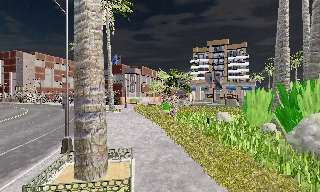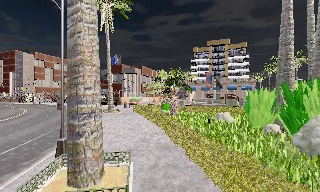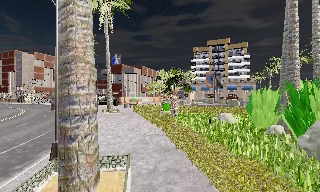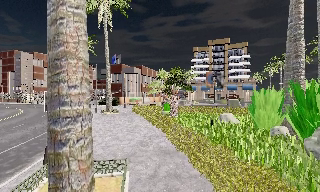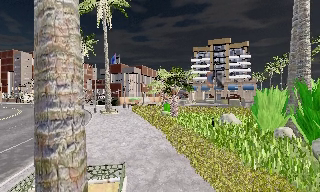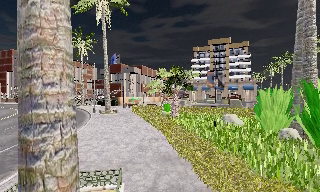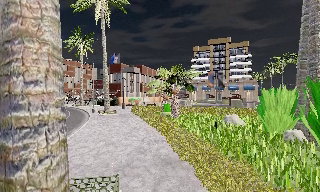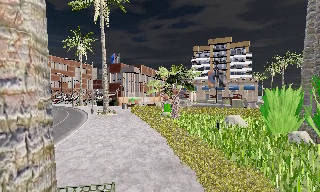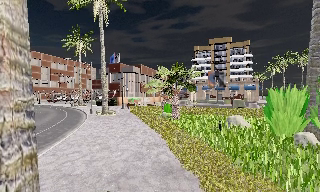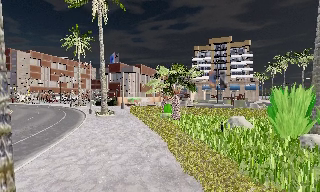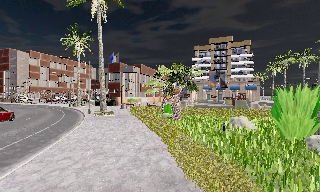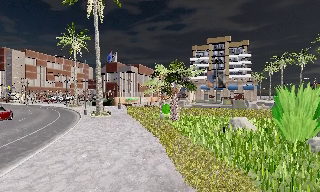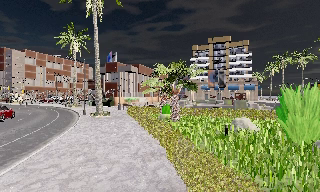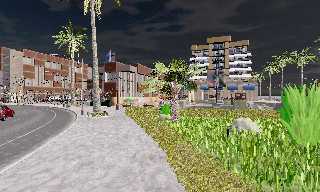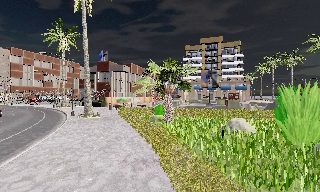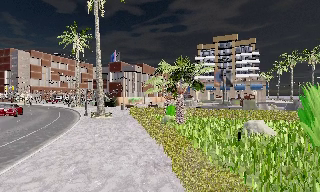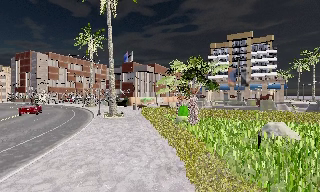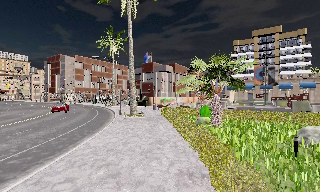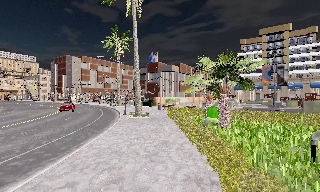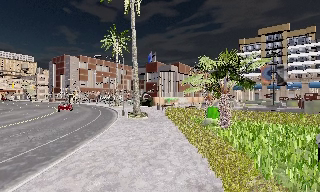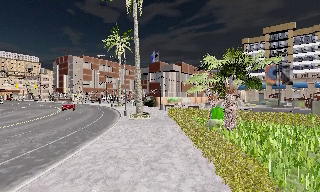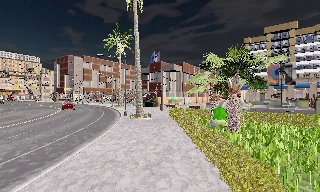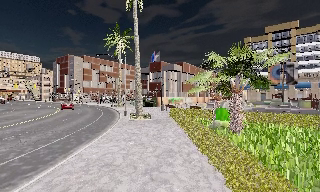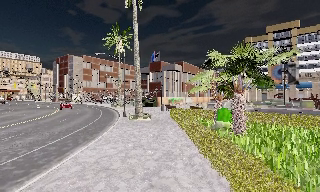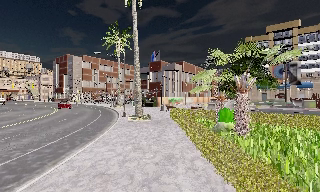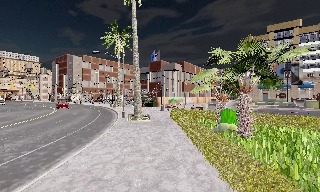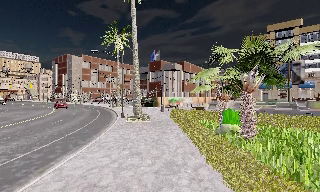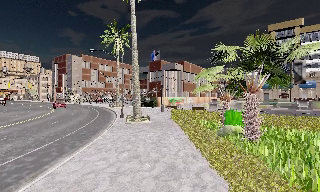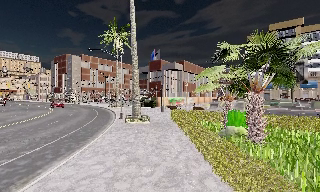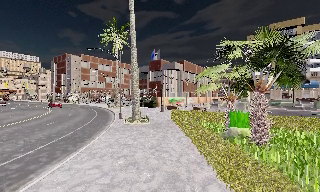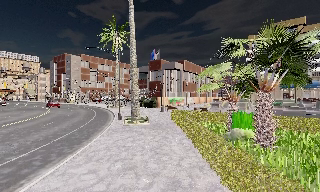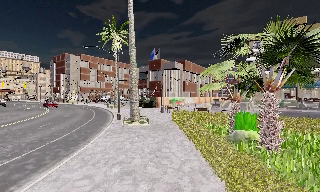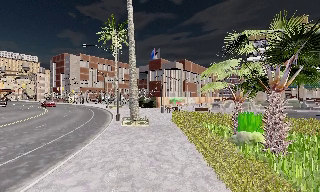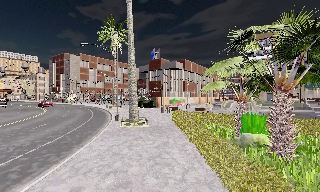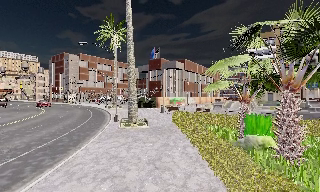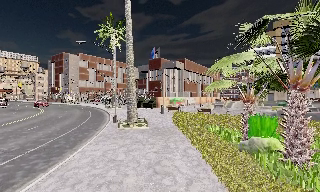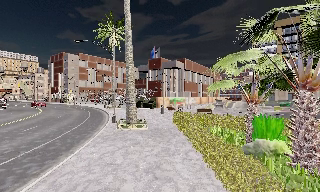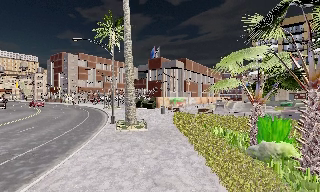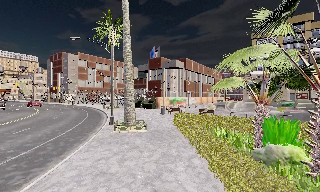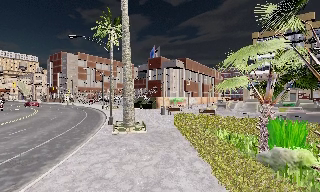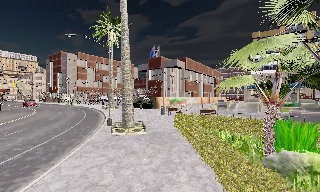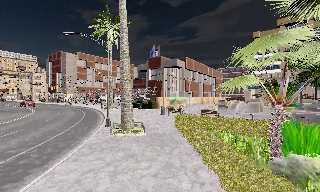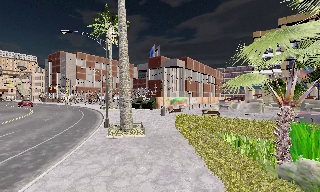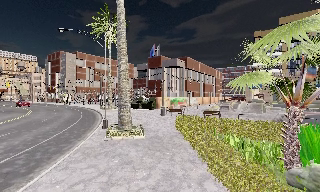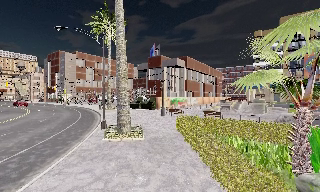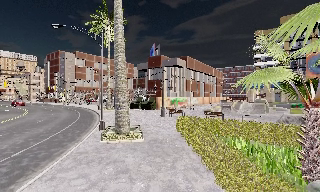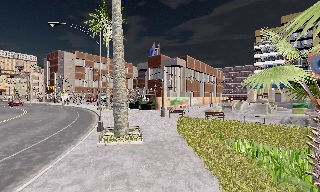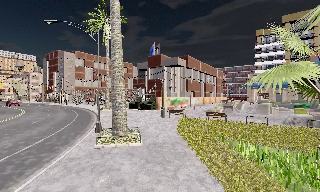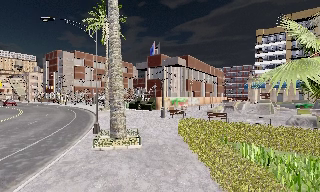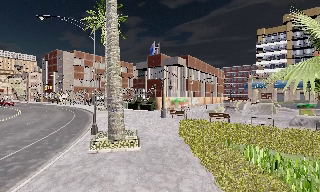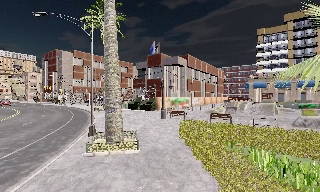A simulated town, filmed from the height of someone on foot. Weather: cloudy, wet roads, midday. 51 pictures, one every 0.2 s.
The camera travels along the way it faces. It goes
forward.
0.0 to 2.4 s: The camera travels forward, about 4 m, so what stands in front looms larger.
2.4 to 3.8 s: The camera pans to its left, which is counterclockwise from overhead, by about 15 degrees. It travels forward, about 2.5 m, so what stands in front looms larger.
3.8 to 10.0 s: The camera travels forward, about 11 m, so what stands in front looms larger.
The film runs forward here.
